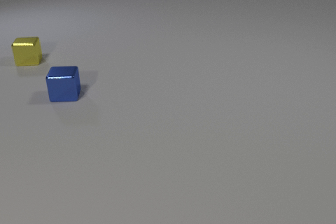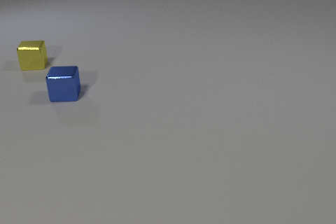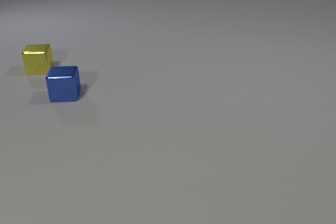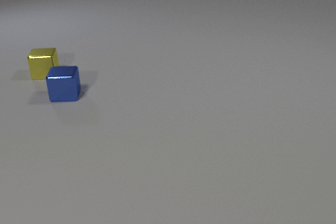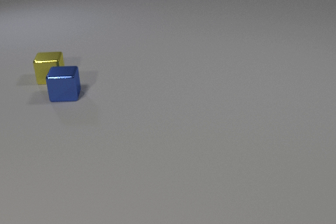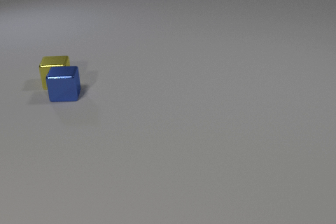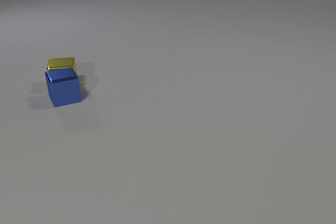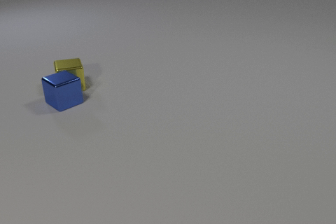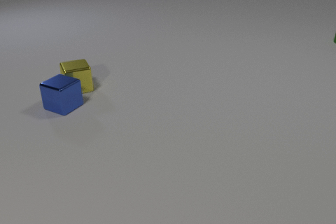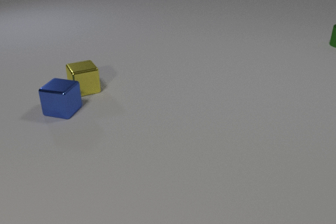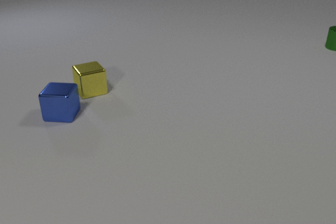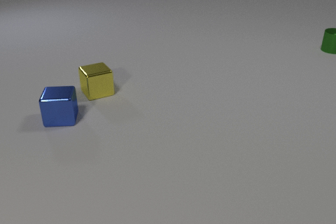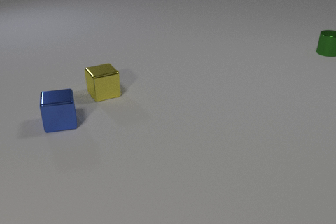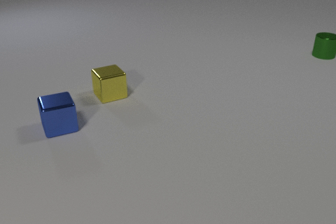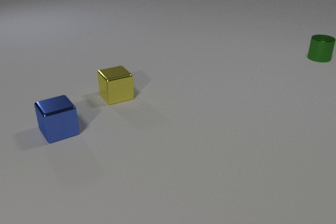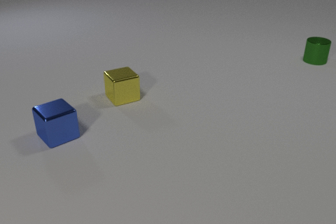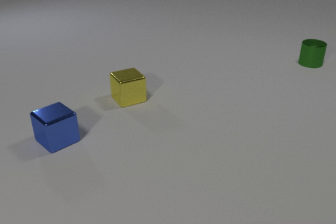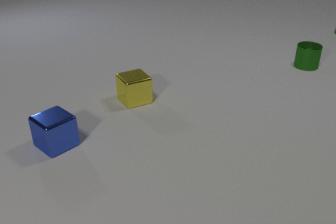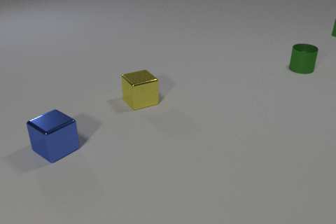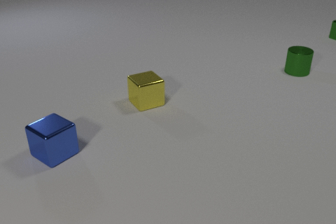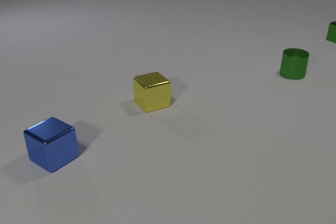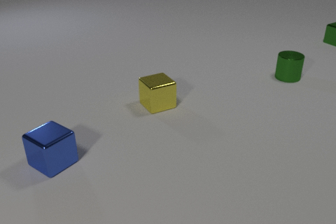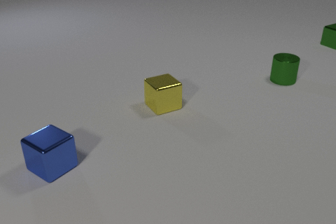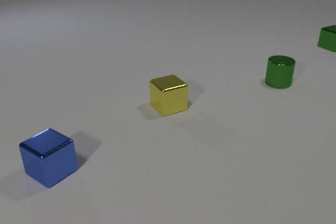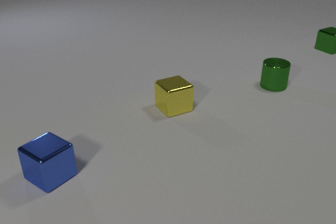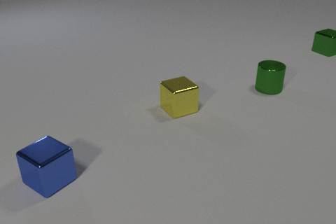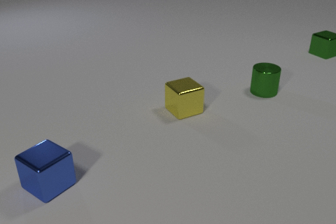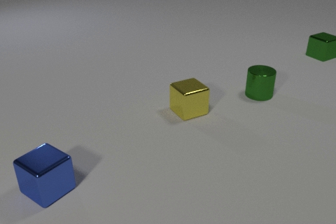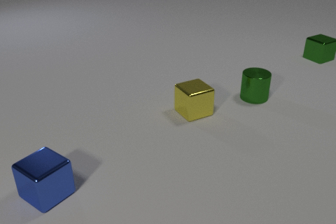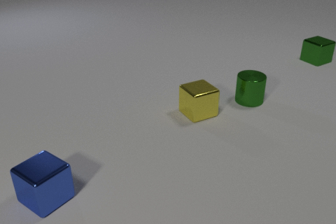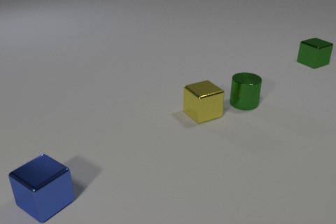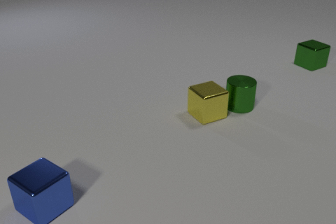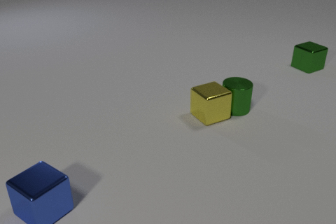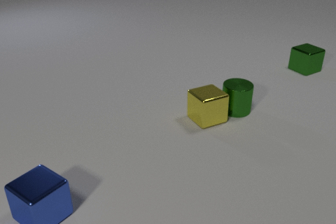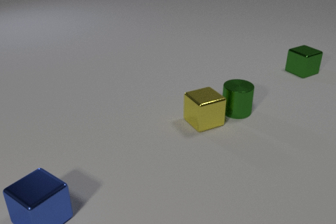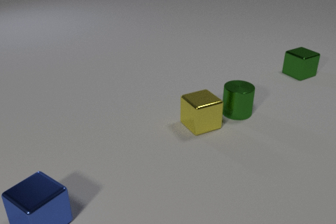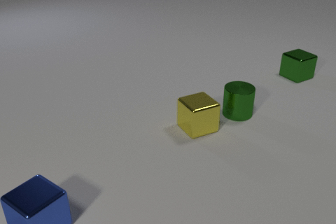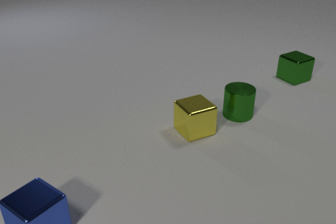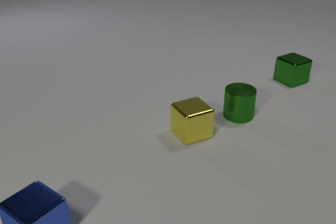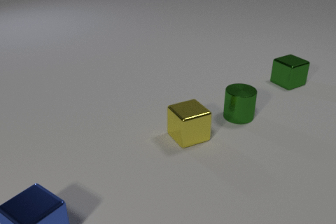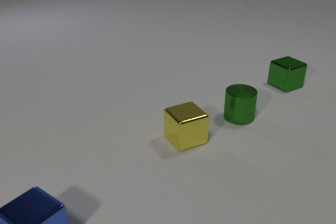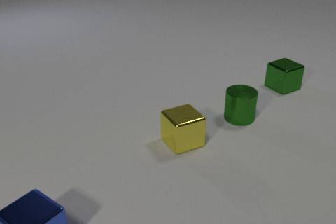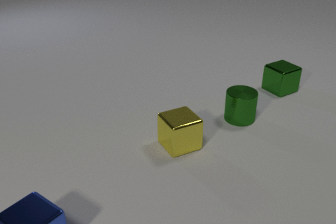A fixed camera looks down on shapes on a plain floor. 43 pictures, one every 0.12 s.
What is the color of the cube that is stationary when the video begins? blue.
Are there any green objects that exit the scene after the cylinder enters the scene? no.
What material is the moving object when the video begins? metal.
0.00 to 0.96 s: The yellow metal cube slides toward the camera and to the right. The blue metal cube slides toward the camera, spins so that its near face slides to the right, counterclockwise seen from above. The green metal cylinder comes in at the right edge. The yellow metal cube and the blue metal cube collide.
0.96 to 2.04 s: The yellow metal cube slides to the right and toward the camera. The blue metal cube slides toward the camera, spins so that its near face slides to the right, counterclockwise seen from above. The green metal cylinder slides toward the camera and to the left. The green metal cube comes in at the right edge.
2.04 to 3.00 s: The yellow metal cube slides to the right and toward the camera. The blue metal cube slides toward the camera. The green metal cylinder slides toward the camera and to the left. The green metal cube slides toward the camera.
3.00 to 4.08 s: The yellow metal cube slides to the right and toward the camera. The blue metal cube slides toward the camera. The green metal cylinder slides toward the camera and to the left. The green metal cube slides toward the camera. The yellow metal cube and the green metal cylinder collide.
4.08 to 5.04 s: The yellow metal cube slides toward the camera and to the left. The blue metal cube slides toward the camera. The green metal cylinder slides toward the camera. The green metal cube slides toward the camera.
